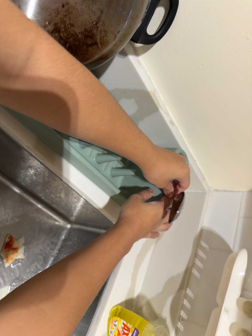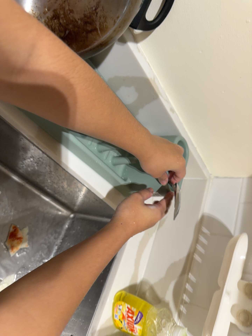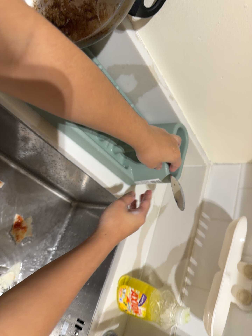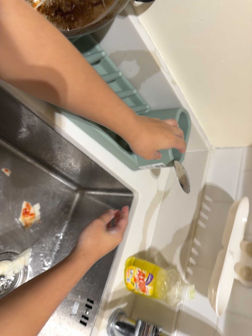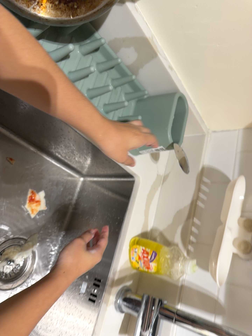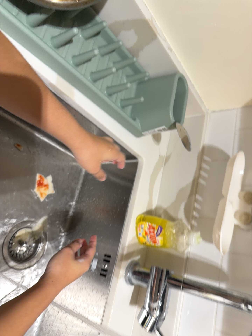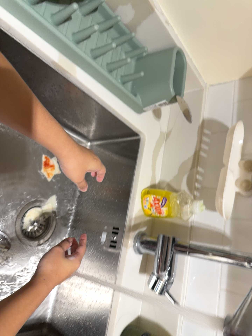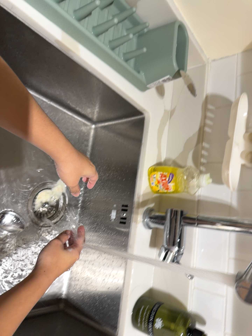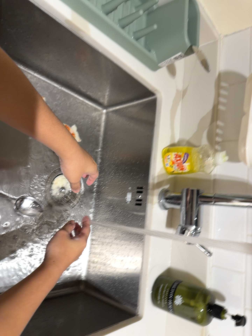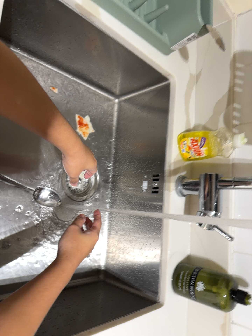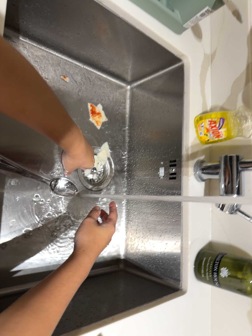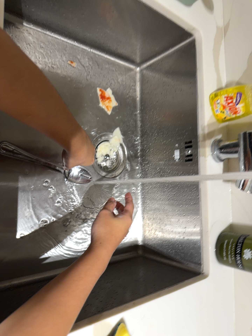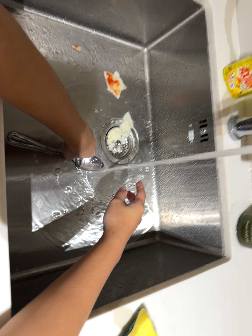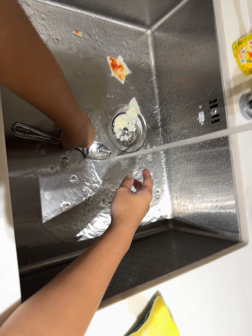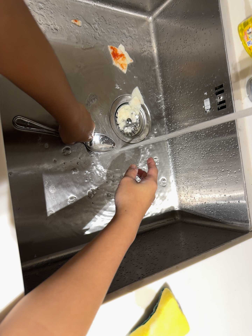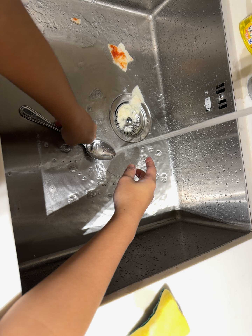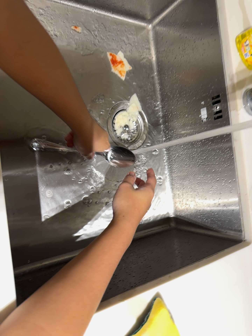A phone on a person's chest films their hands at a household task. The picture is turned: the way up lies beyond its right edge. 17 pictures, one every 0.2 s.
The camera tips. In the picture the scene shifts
upward.
The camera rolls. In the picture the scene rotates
counterclockwise.
0.0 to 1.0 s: The camera travels backward and toward the bottom of its view, about 10 cm, so what stands in front gets smaller. Its aim tips toward the bottom of its view by about 10 degrees, and the scene shifts upward. It rolls about its line of sight by about 10 degrees, and the scene rotates counterclockwise.
1.0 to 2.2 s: The scene slides to the right, as the camera pans about 10 degrees to its left. It travels toward the bottom of its view, about 12 cm, so close, fixed things drift upward. Its aim tips toward the bottom of its view by about 15 degrees, and the scene shifts upward. It rolls about its line of sight by about 15 degrees, and the scene rotates counterclockwise.
2.2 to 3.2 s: The camera shifts only a little, or ends up much as it began.
The film runs forward here.
